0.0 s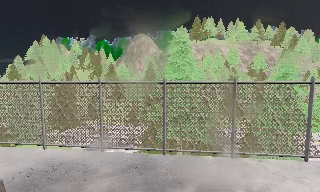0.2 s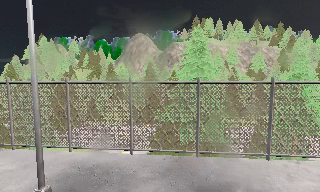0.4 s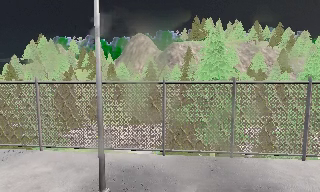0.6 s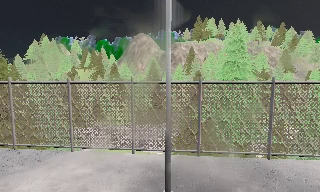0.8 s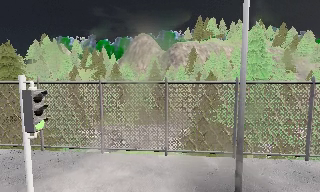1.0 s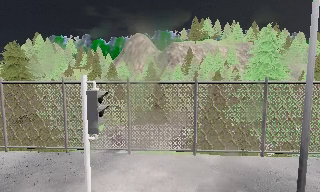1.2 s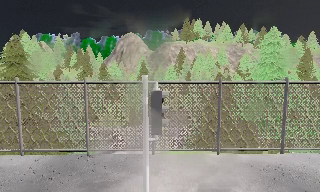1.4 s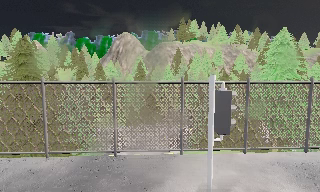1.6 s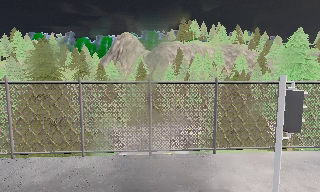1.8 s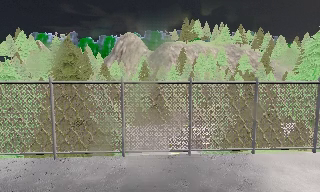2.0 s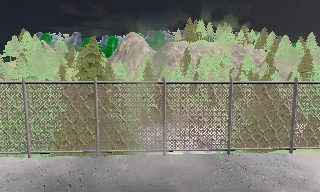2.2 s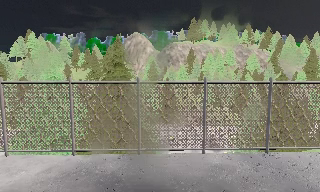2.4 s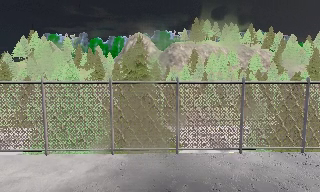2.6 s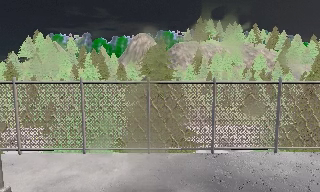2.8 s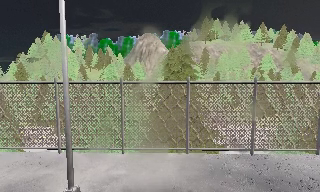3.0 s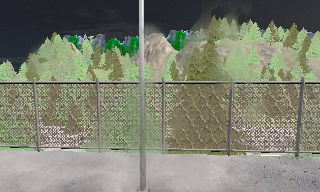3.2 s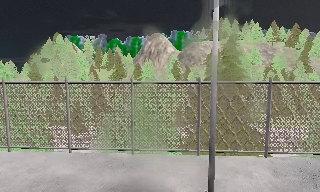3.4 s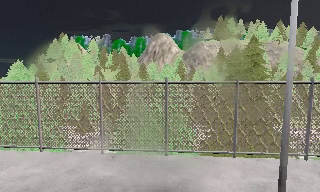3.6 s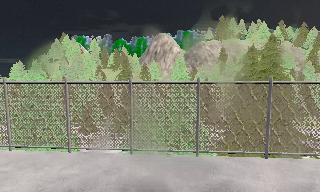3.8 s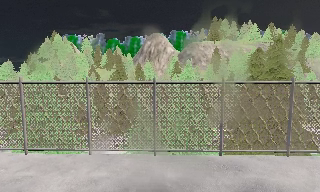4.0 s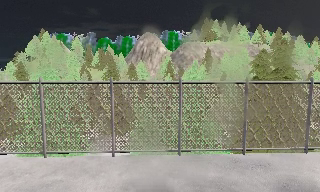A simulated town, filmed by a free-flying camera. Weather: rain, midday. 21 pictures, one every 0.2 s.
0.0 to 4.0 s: The camera travels to its left, about 30 m, so close, fixed things drift to the right.
The film runs forward here.
